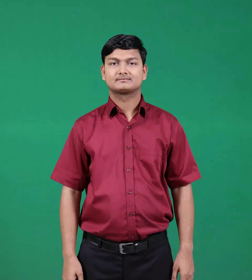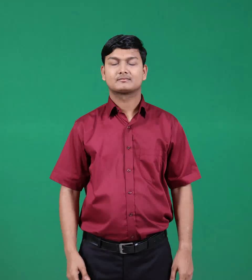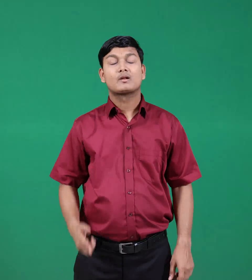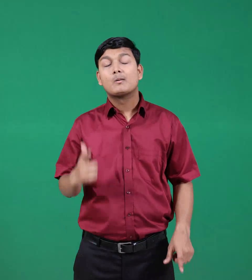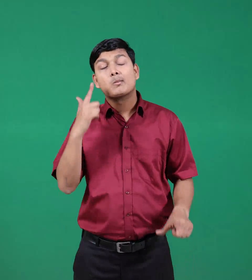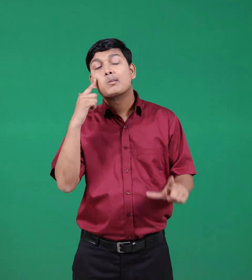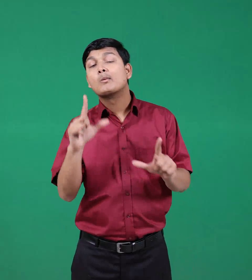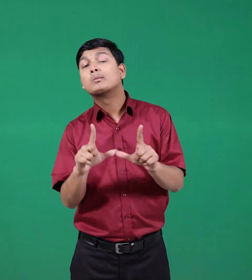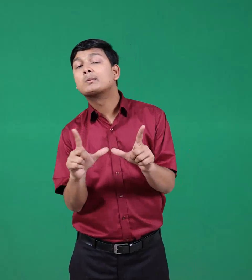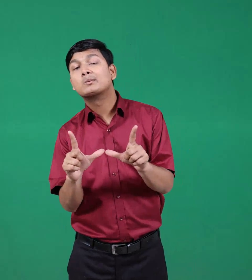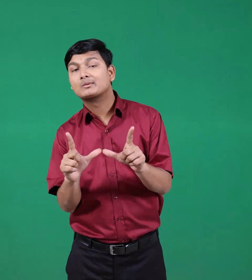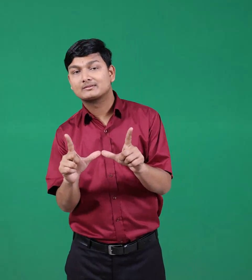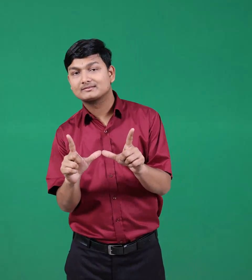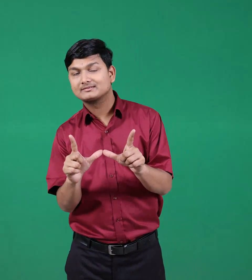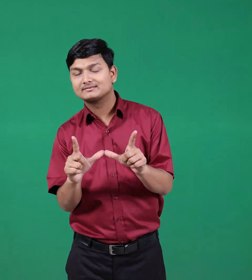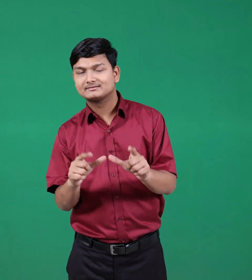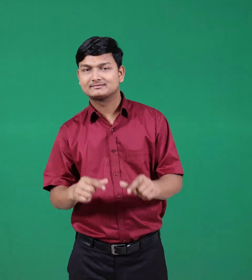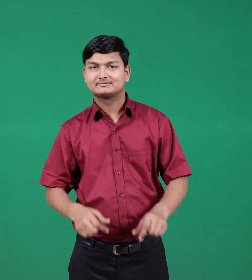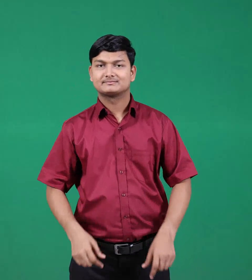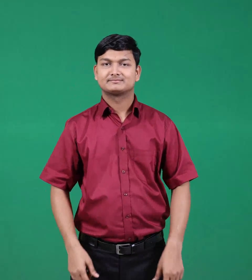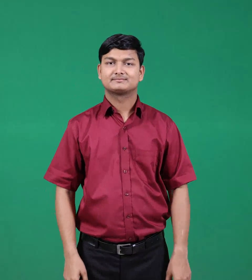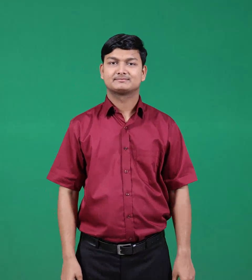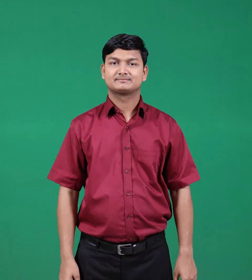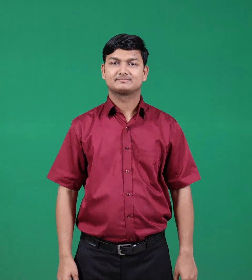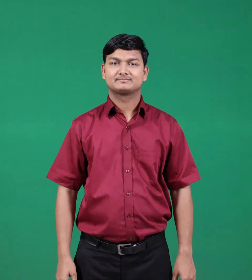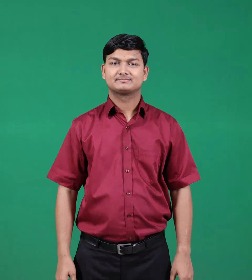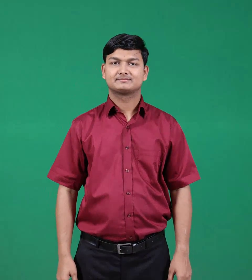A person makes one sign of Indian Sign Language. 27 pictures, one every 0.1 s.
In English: proof
